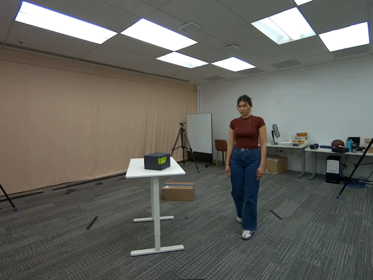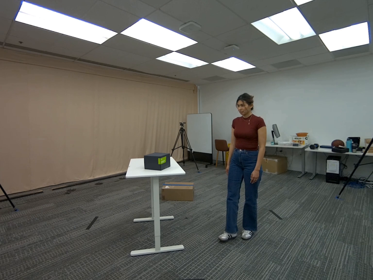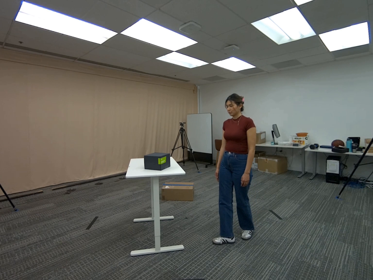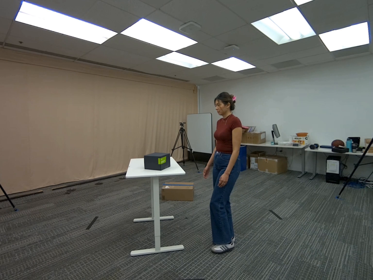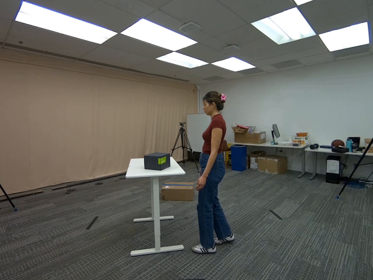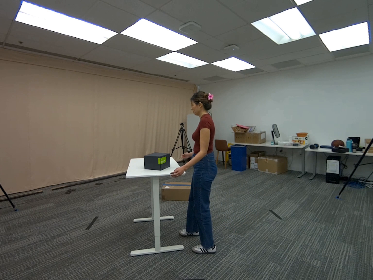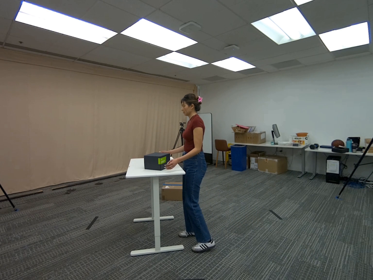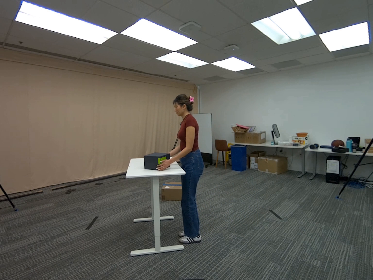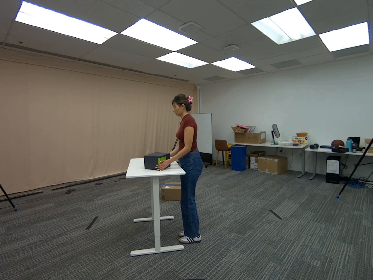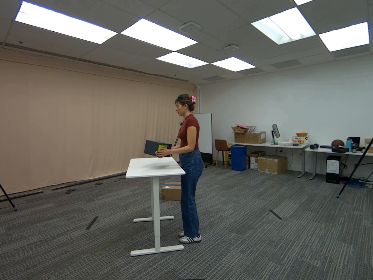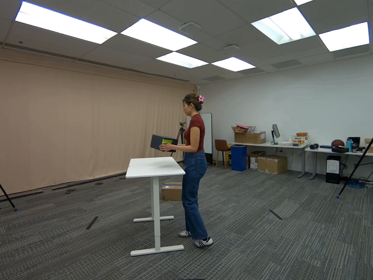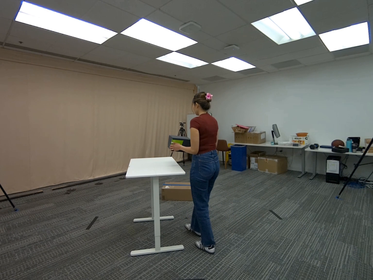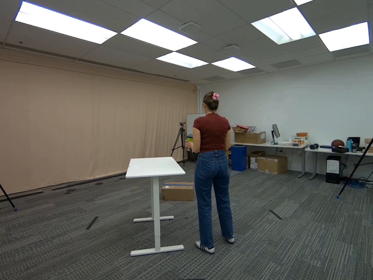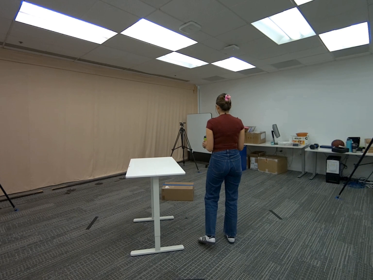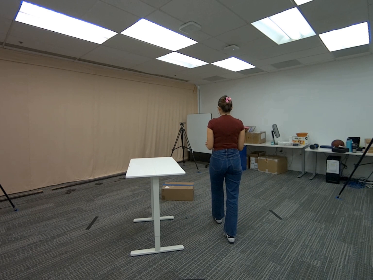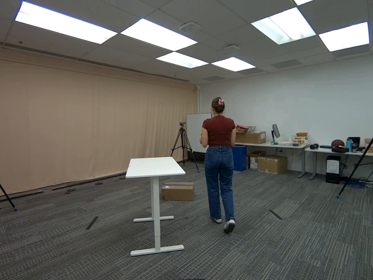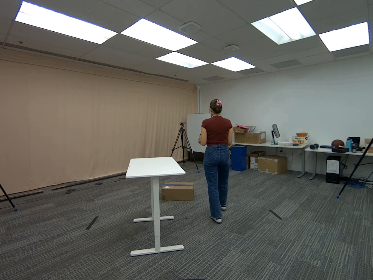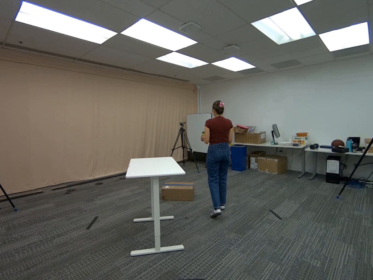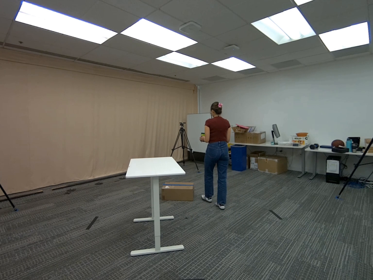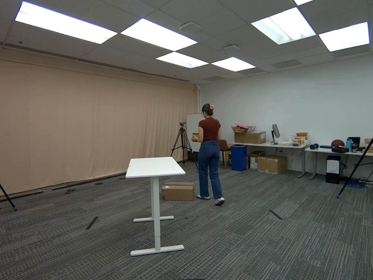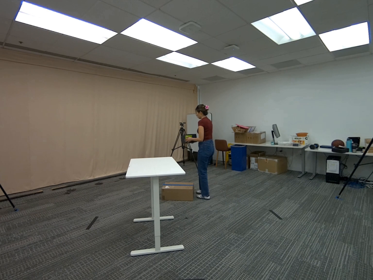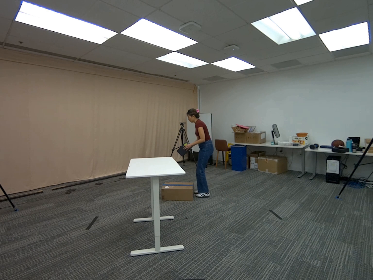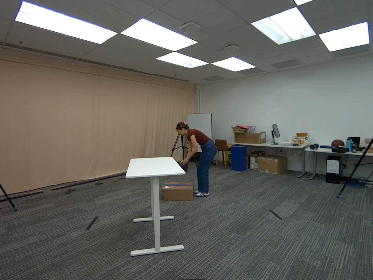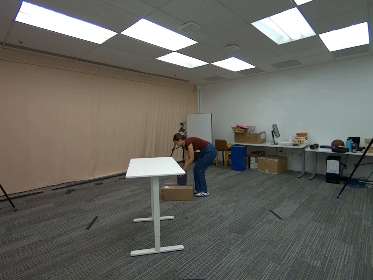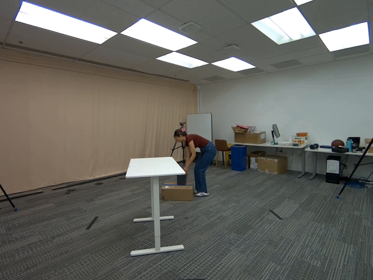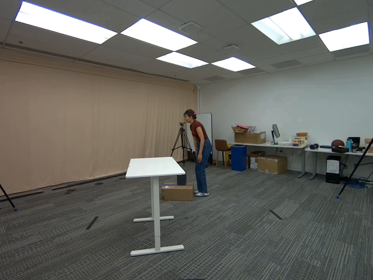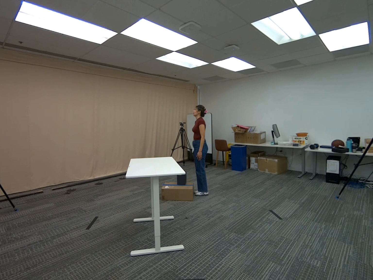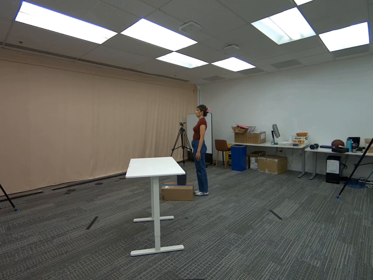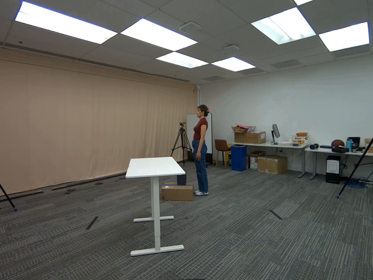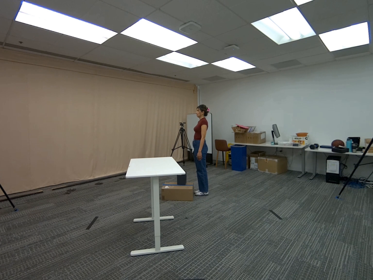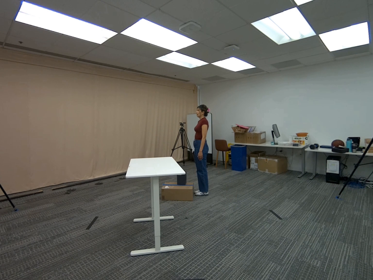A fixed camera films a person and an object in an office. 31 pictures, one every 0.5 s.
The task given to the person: Walk to the black square box from the white desk, grab the black square box with both hands, and place the black square box on top of the big brown cardboard box.
